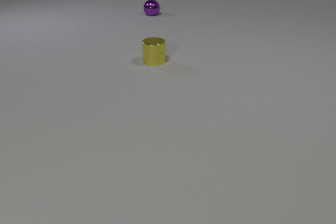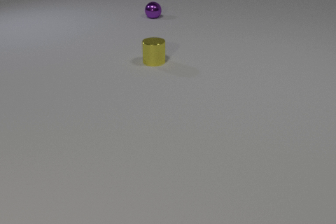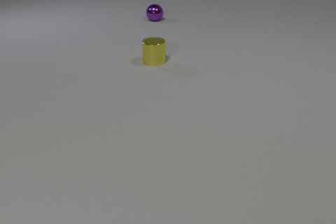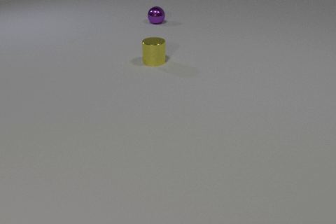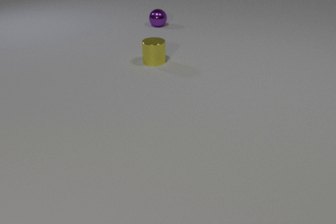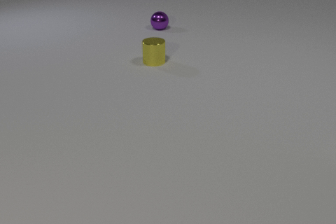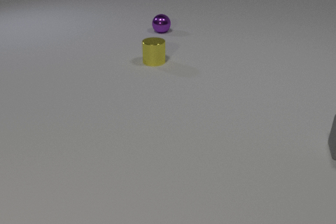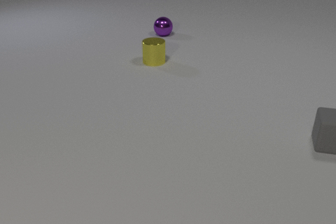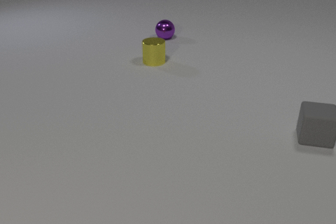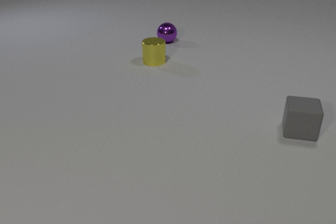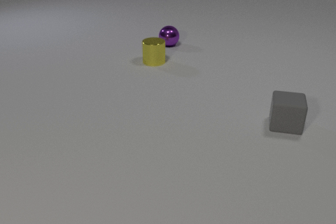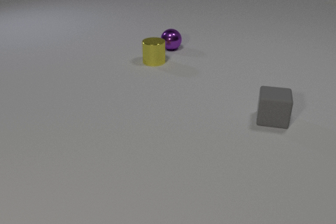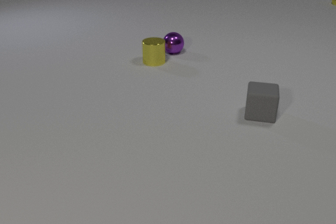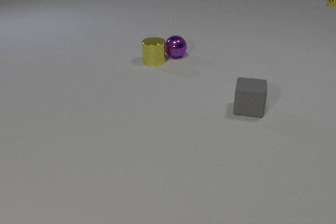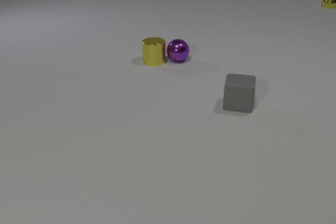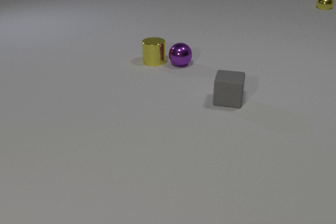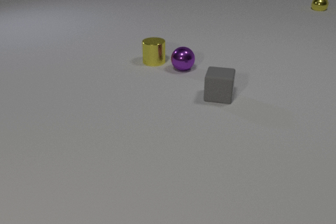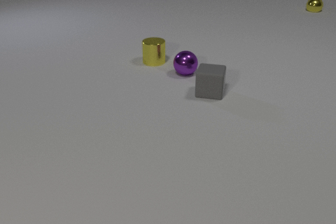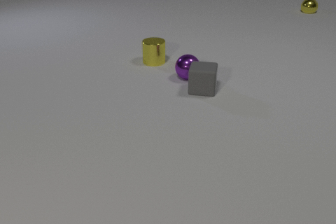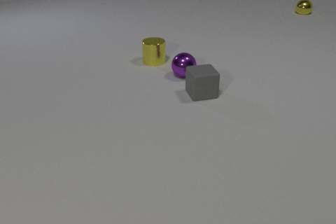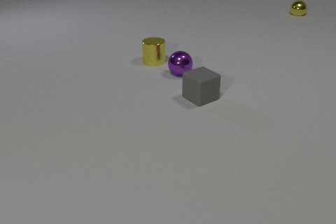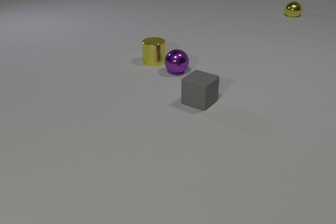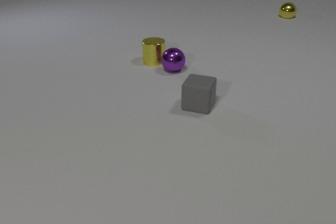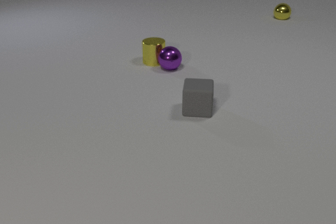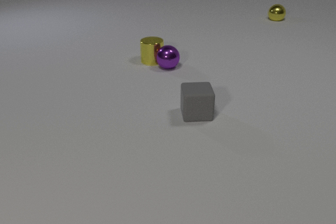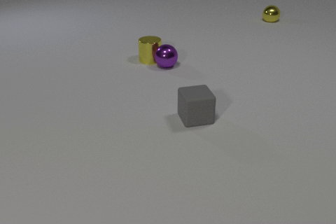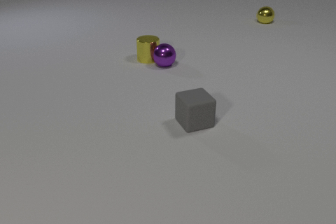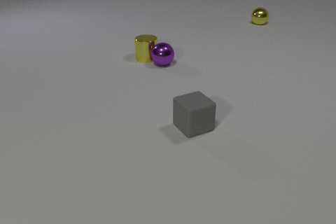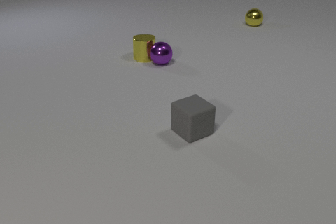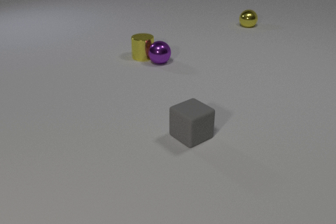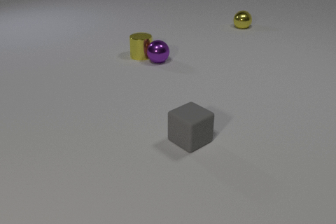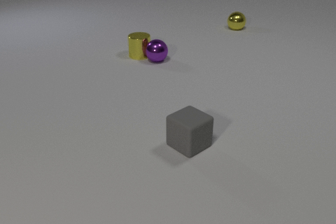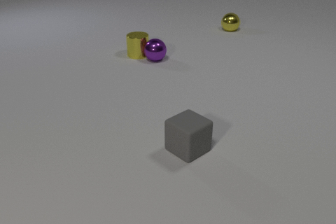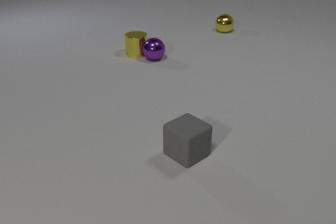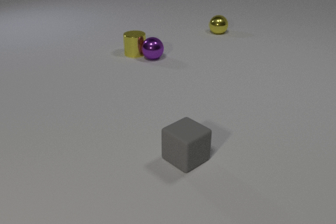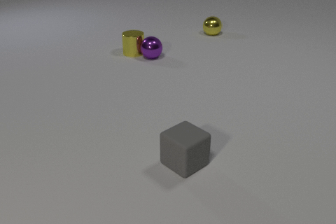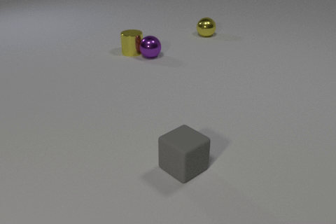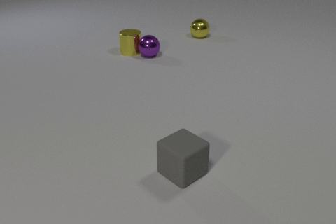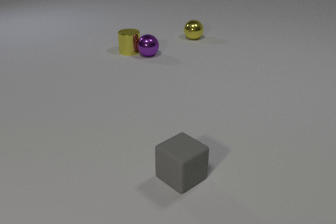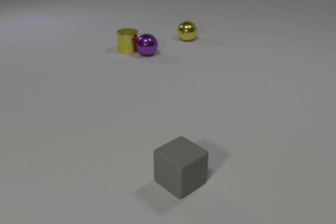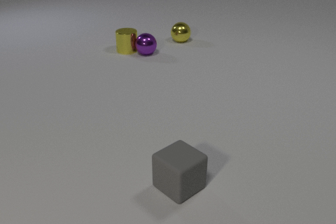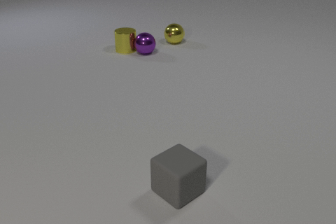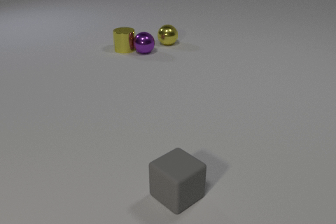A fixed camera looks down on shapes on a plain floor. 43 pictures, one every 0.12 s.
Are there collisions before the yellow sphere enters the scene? no.
What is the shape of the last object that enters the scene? sphere.
What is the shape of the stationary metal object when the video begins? cylinder.
0.00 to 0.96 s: The gray rubber cube comes in at the right edge, slides to the left. The purple metal sphere rolls toward the camera.
0.96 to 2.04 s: The gray rubber cube slides to the left and away from the camera. The purple metal sphere rolls toward the camera. The yellow metal sphere comes in at the right edge, rolls toward the camera and to the left.
2.04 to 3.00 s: The gray rubber cube slides toward the camera, spins so that its near face slides to the right, counterclockwise seen from above. The purple metal sphere rolls to the left and away from the camera. The yellow metal sphere rolls toward the camera and to the left. The gray rubber cube and the purple metal sphere collide. The purple metal sphere and the yellow metal cylinder collide.
3.00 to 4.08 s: The gray rubber cube slides toward the camera, spins counterclockwise seen from above by about 30 degrees, its near face sliding to the right. The purple metal sphere rolls away from the camera and to the left. The yellow metal cylinder slides away from the camera and to the left. The yellow metal sphere rolls to the left and toward the camera.
4.08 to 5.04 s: The gray rubber cube slides toward the camera. The purple metal sphere rolls away from the camera and to the left. The yellow metal cylinder slides away from the camera and to the left. The yellow metal sphere rolls to the left and toward the camera.
